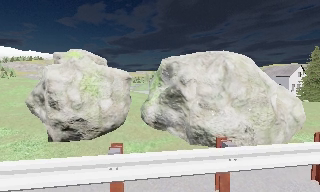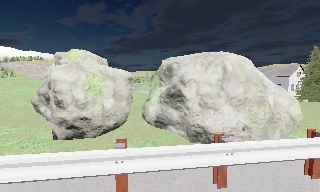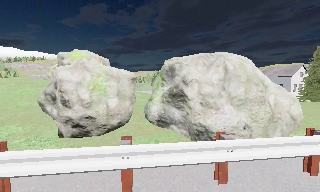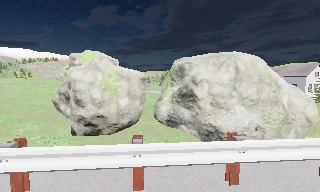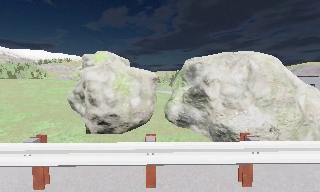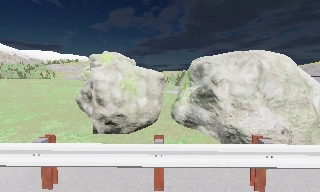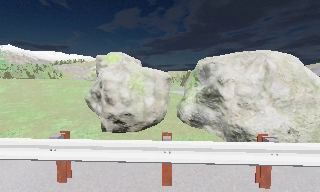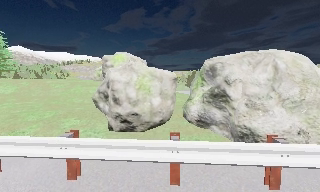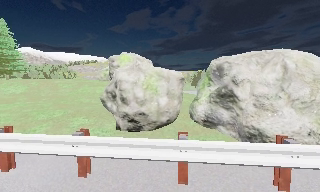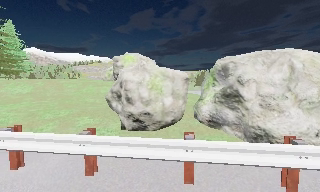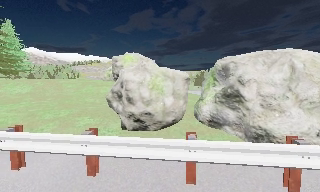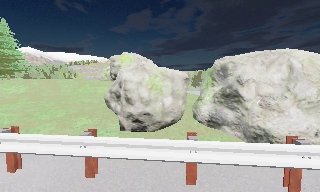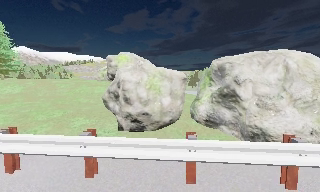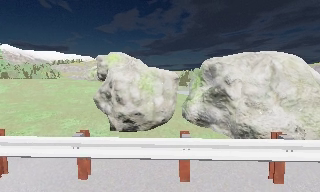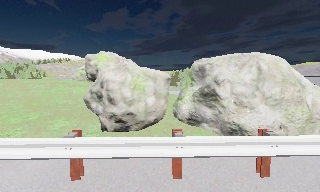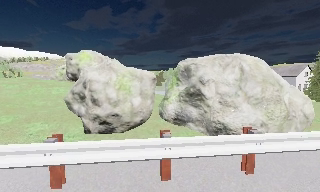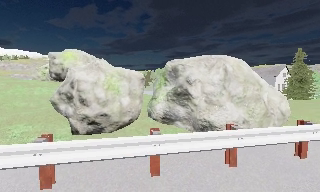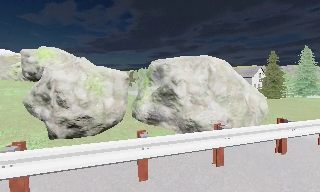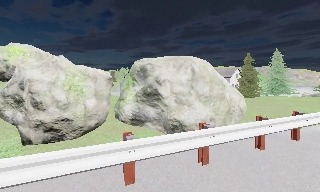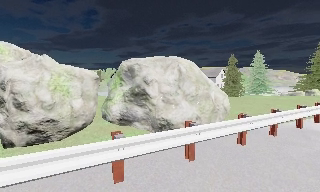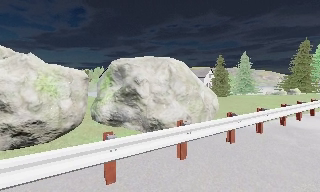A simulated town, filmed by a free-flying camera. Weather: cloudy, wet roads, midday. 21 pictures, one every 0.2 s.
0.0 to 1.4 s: The camera swings to its left by about 15 degrees, and the scene slides to the right.
1.4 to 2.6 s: The camera shifts only a little, or ends up much as it began.
2.6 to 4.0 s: The camera pans to its right, which is clockwise from overhead, by about 35 degrees.
The film runs forward here.
